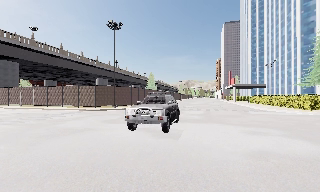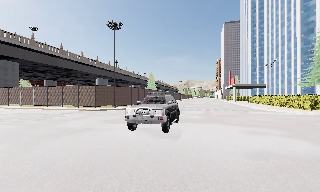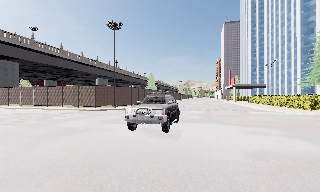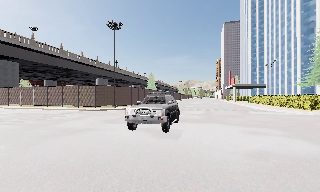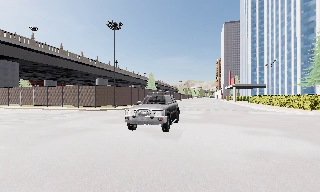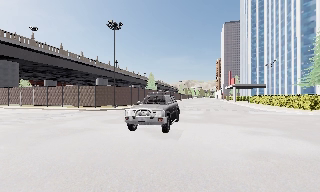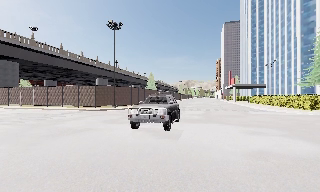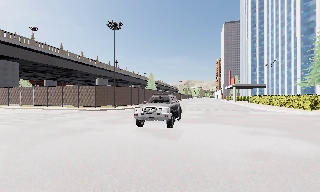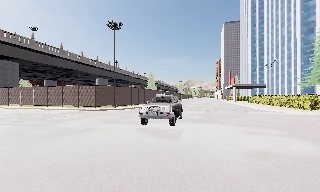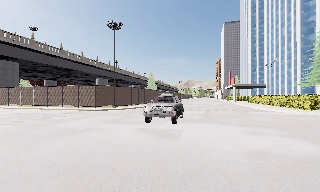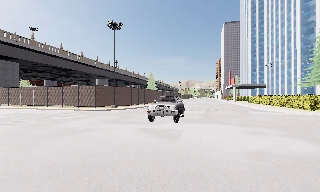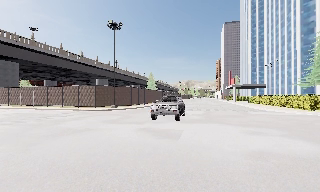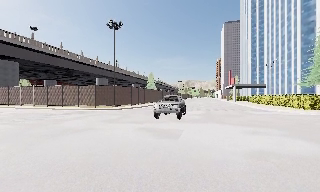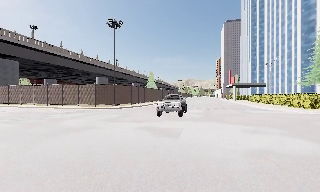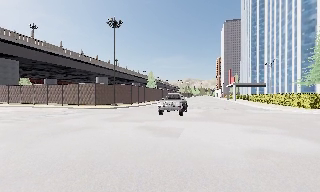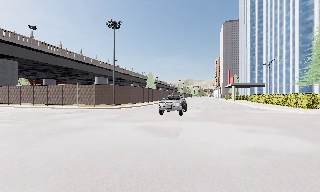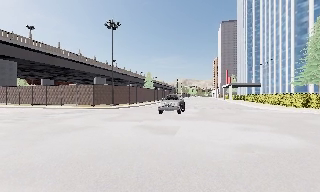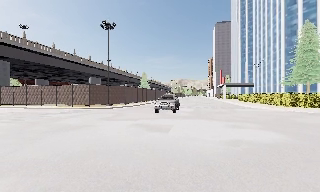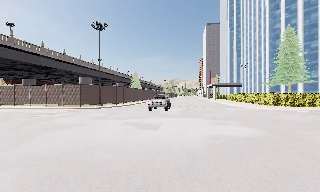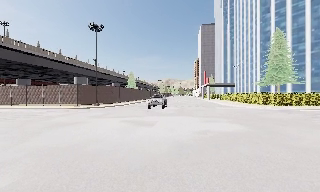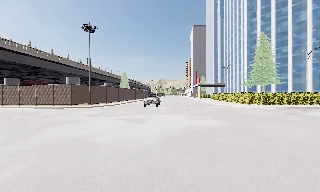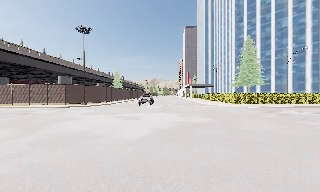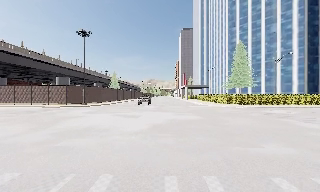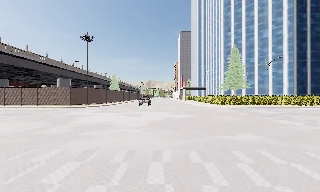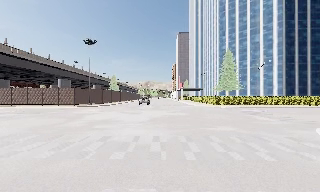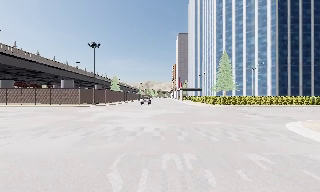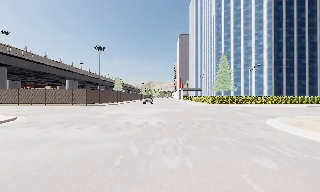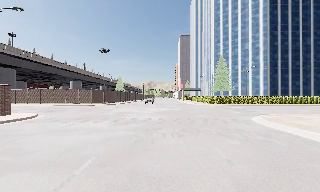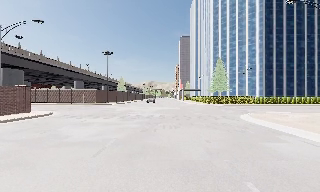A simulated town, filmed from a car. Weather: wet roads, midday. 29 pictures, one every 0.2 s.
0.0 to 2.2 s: The camera keeps its place and its aim.
2.2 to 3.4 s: The camera travels backward, about 1 m, so what stands in front gets smaller. It gains speed.
3.4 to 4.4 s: The camera swings to its right by about 10 degrees, and the scene slides to the left. It travels backward, about 4.5 m, so what stands in front gets smaller. It gains speed.
4.4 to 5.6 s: The camera travels backward, about 11 m, so what stands in front gets smaller.
The film runs backward here.
